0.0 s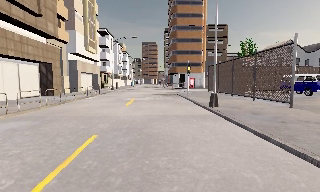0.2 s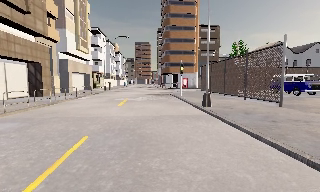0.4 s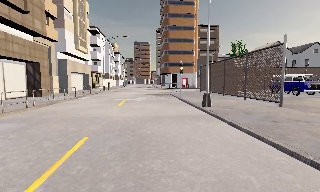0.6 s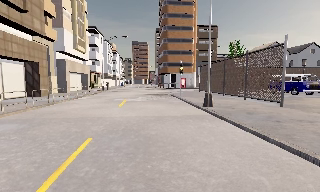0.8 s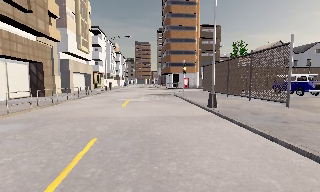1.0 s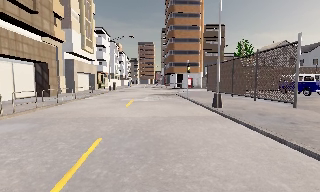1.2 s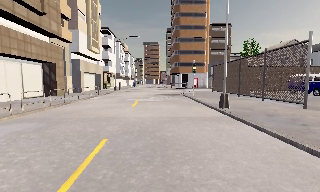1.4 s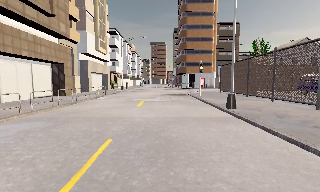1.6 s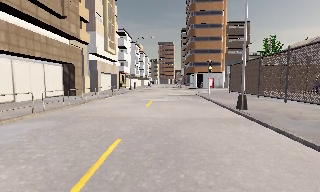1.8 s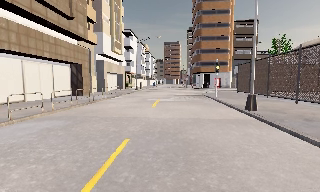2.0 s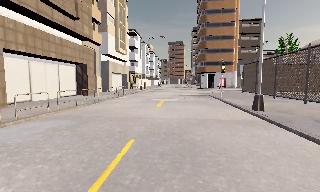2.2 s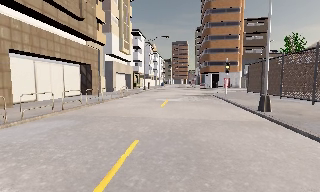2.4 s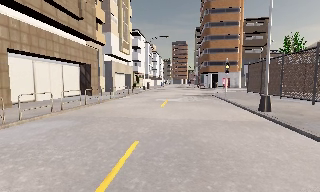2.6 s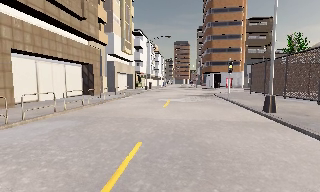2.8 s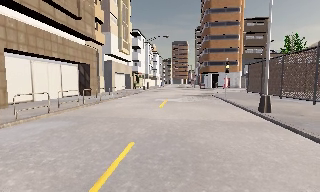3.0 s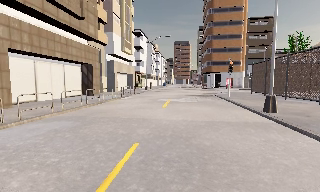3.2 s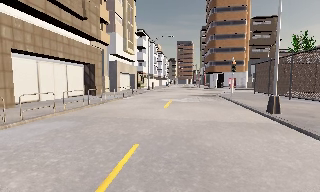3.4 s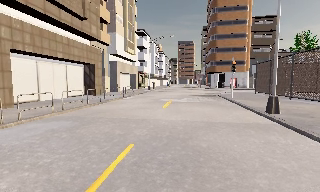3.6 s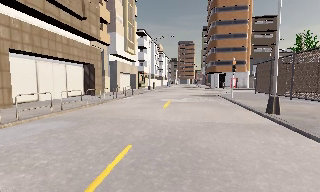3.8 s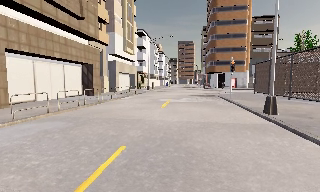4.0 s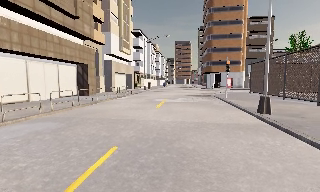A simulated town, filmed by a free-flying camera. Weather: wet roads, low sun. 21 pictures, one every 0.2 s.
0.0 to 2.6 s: The camera pans to its left, which is counterclockwise from overhead, by about 10 degrees. It travels forward and to its left, about 1 m, so what stands in front looms larger.
2.6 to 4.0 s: The camera travels to its right, about 0.5 m, so close, fixed things drift to the left.
The film runs forward here.
